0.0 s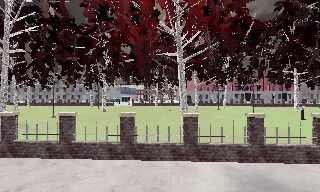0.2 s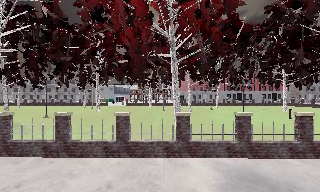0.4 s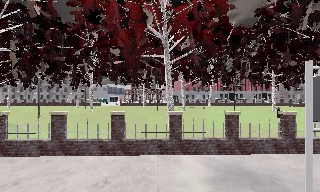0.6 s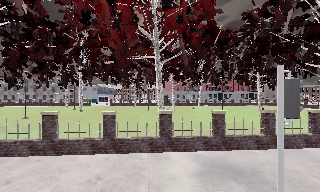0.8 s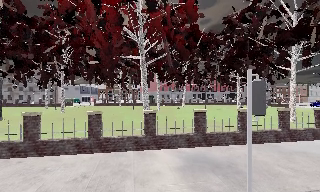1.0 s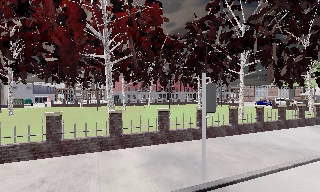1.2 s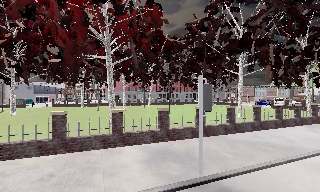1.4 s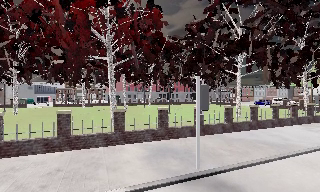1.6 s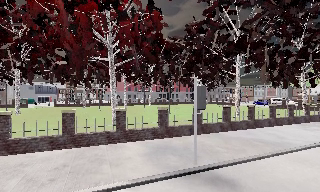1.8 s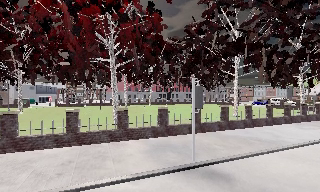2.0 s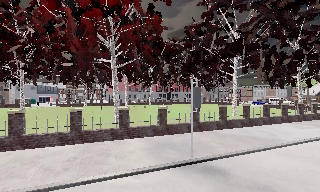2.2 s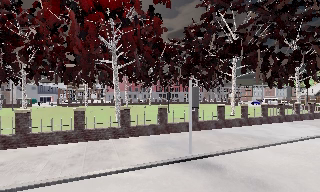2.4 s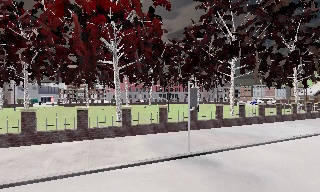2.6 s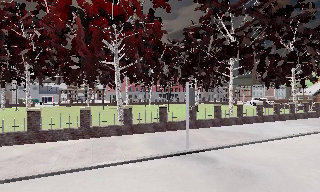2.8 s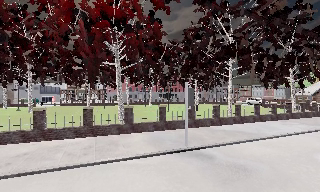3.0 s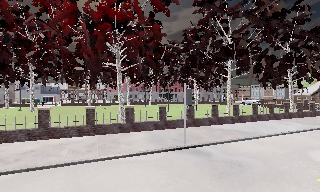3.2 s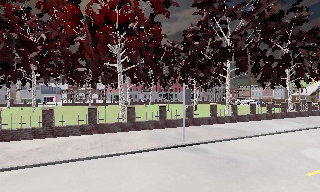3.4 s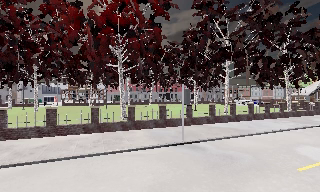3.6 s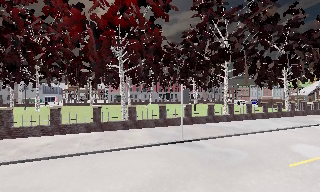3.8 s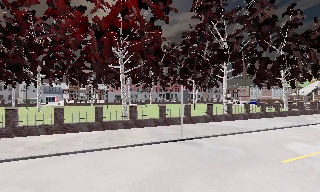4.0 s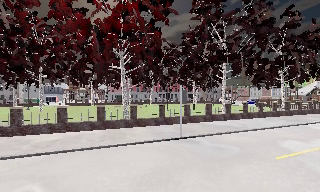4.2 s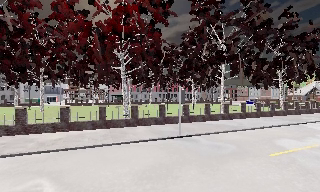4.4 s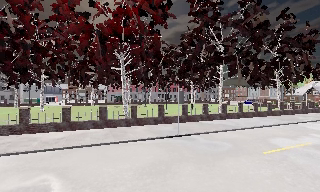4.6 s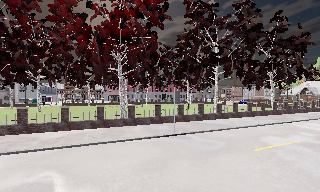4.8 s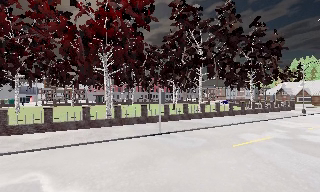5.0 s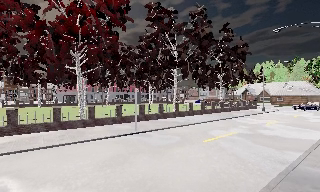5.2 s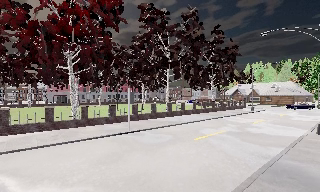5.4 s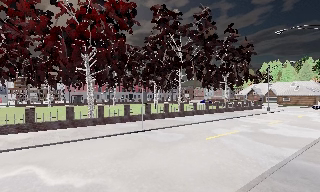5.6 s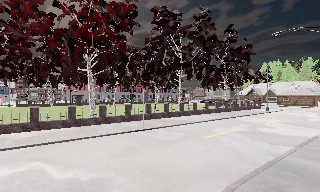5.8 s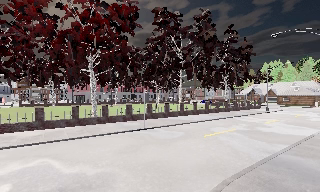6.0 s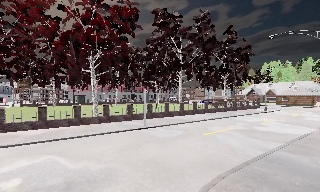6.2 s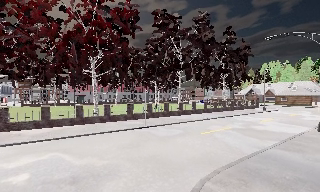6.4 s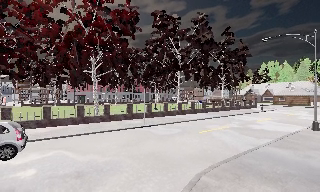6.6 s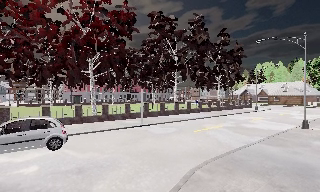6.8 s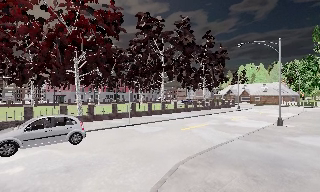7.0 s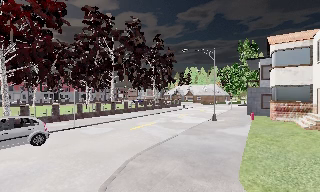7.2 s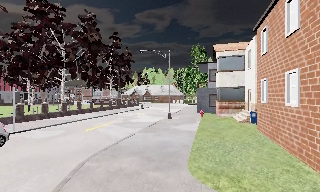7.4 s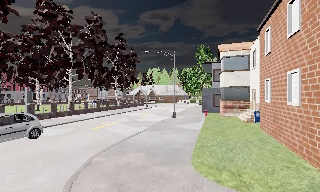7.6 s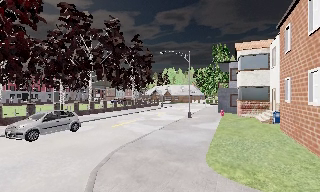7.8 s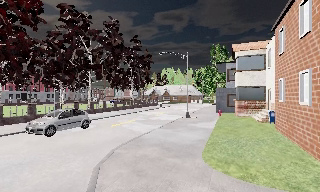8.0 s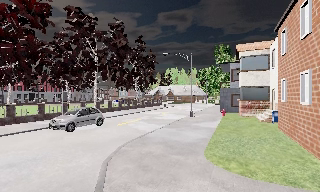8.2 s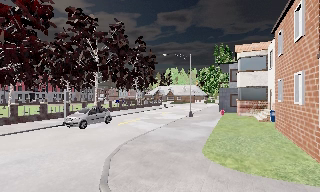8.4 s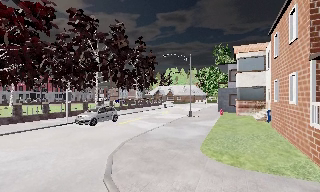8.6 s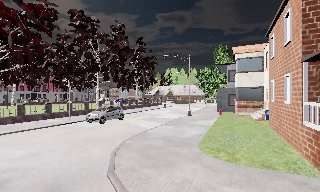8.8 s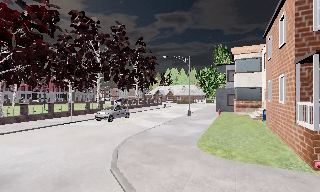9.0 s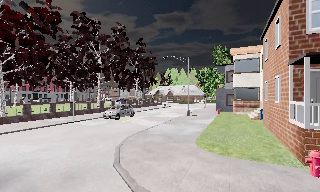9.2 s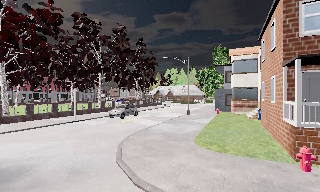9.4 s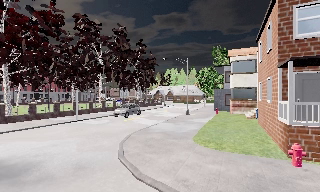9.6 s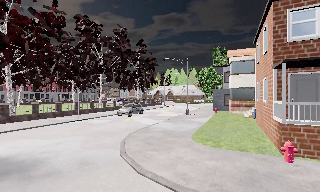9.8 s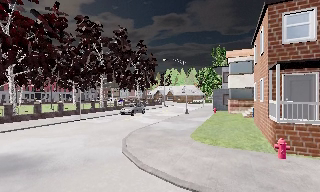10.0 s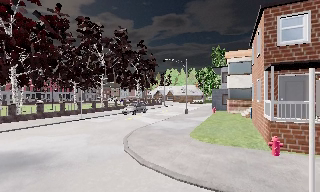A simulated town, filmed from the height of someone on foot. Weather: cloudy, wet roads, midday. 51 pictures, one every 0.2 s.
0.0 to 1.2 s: The scene slides to the left, as the camera pans about 25 degrees to its right. It travels backward, about 2 m, so what stands in front gets smaller.
1.2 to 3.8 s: The camera travels backward, about 4.5 m, so what stands in front gets smaller.
3.8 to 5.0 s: The camera pans to its right, which is clockwise from overhead, by about 15 degrees. It travels backward, about 2 m, so what stands in front gets smaller.
5.0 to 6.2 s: The camera travels backward, about 2 m, so what stands in front gets smaller.
6.2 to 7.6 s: The scene slides to the left, as the camera pans about 30 degrees to its right. It travels backward, about 2.5 m.
7.6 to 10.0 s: The camera travels backward, about 4 m, so what stands in front gets smaller.
The film runs backward here.
